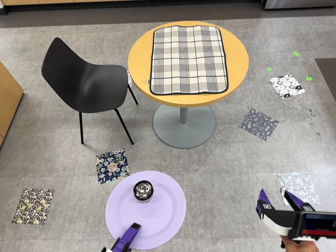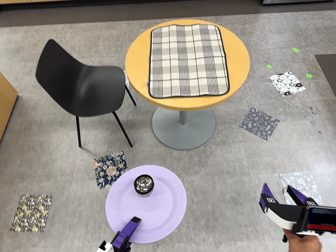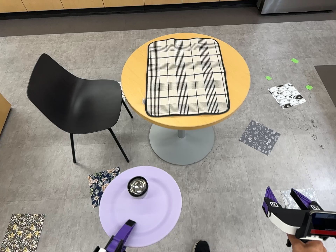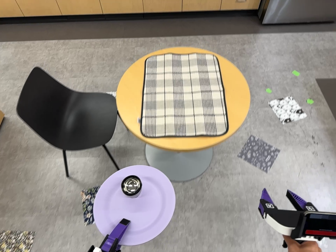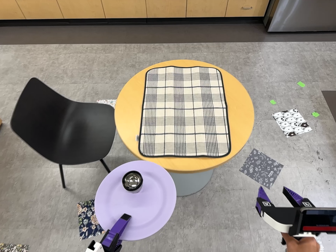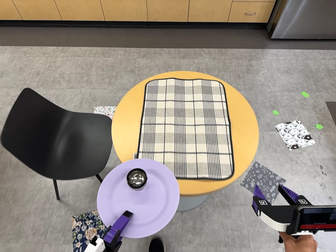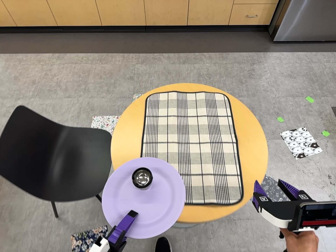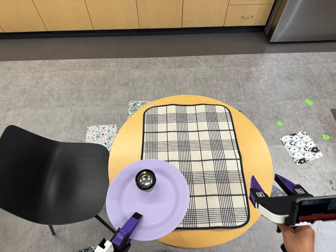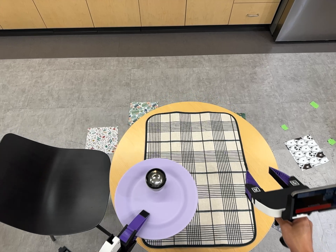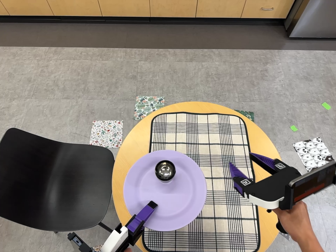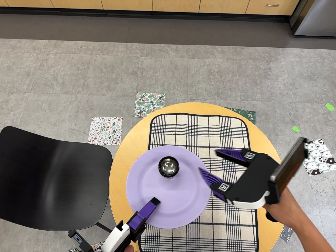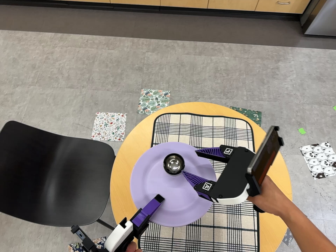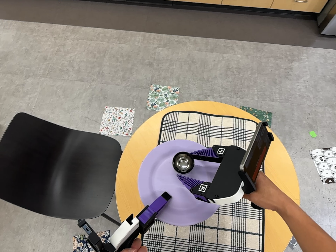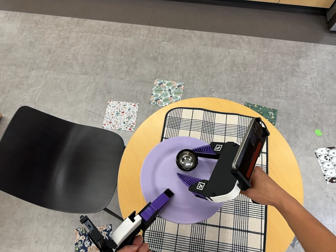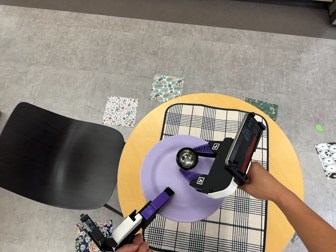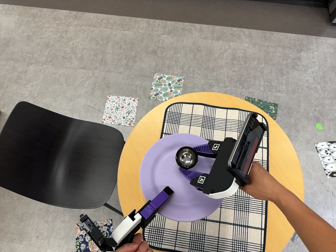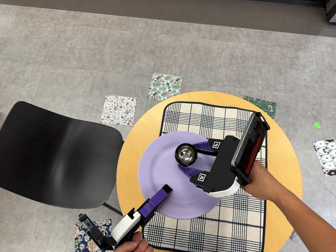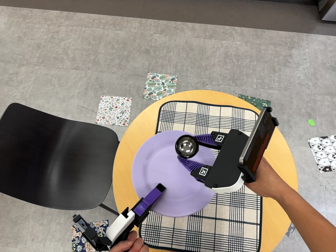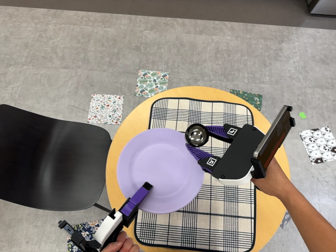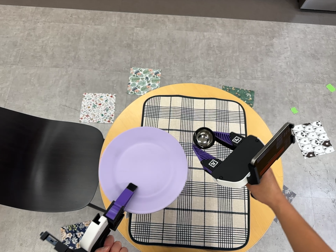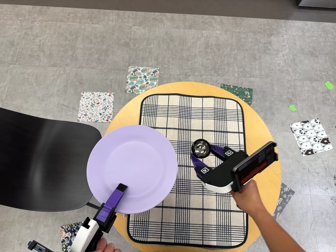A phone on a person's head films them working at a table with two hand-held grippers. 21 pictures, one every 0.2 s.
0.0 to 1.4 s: The camera travels toward the top of its view and forward, about 70 cm, so close, fixed things drift downward.
1.4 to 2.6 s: The camera travels toward the top of its view and forward, about 26 cm, so close, fixed things drift downward. Its aim tips toward the bottom of its view by about 10 degrees. It rolls about its line of sight by about 10 degrees, and the scene rotates clockwise.
2.6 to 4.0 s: The camera shifts only a little, or ends up much as it began.
The film runs forward here.
